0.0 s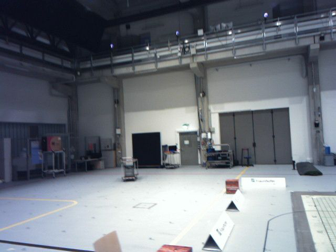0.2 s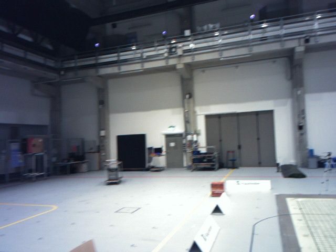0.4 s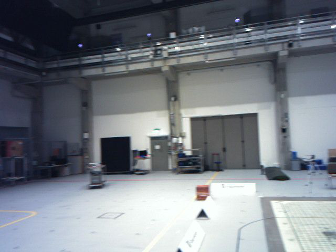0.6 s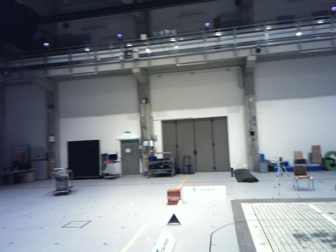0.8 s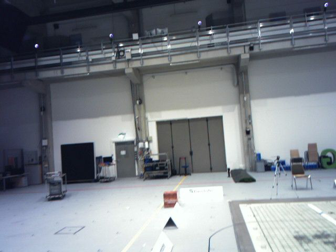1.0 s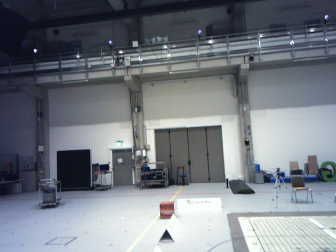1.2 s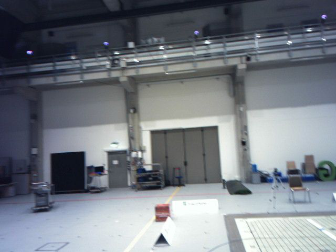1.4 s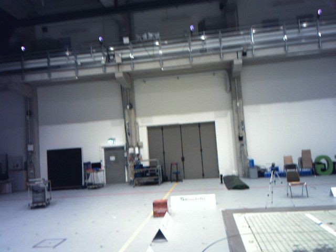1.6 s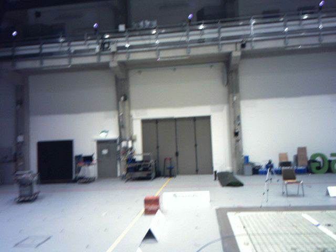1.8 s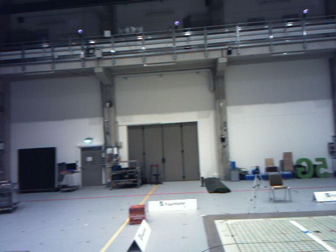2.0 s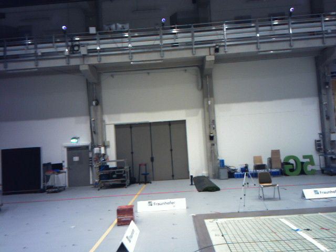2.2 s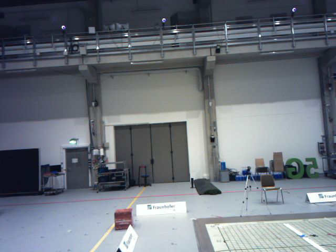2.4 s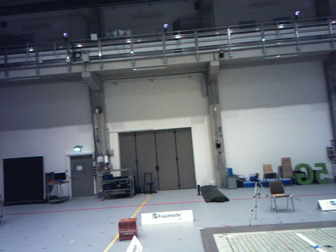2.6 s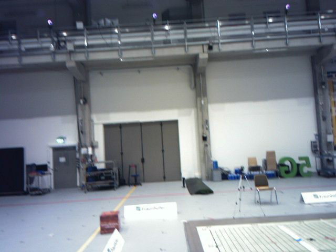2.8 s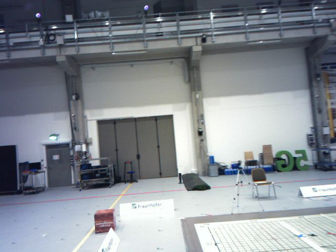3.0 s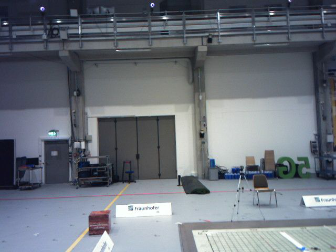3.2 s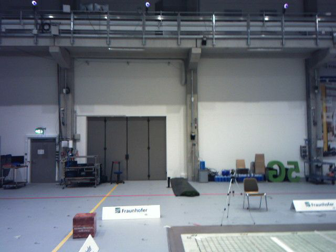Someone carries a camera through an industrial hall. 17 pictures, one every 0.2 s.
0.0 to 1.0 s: The camera swings to its right by about 10 degrees, and the scene slides to the left. It travels forward, about 1 m, so what stands in front looms larger.
1.0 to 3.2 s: The scene slides to the left, as the camera pans about 10 degrees to its right. It travels forward, about 2.2 m, so what stands in front looms larger.
The film runs forward here.
